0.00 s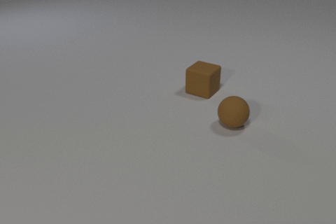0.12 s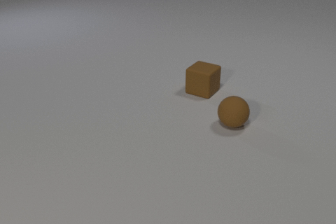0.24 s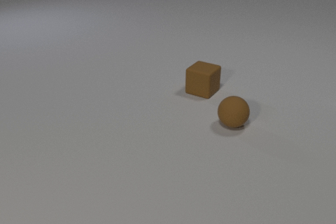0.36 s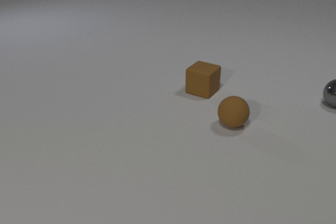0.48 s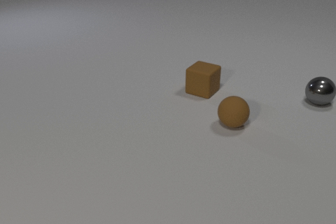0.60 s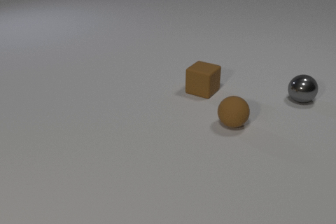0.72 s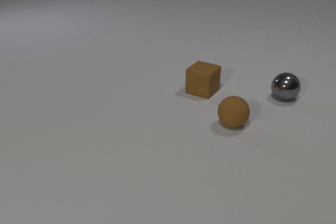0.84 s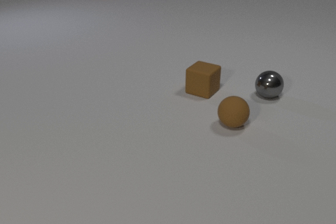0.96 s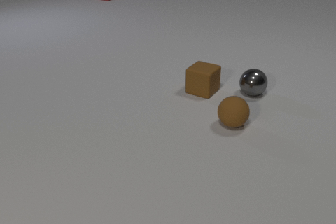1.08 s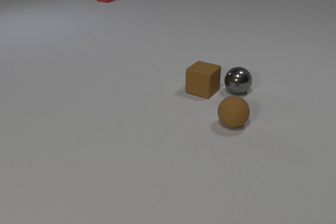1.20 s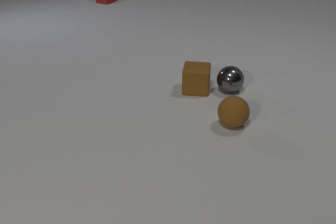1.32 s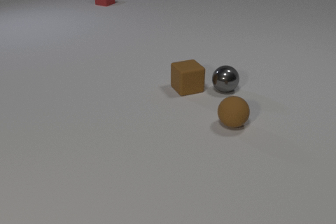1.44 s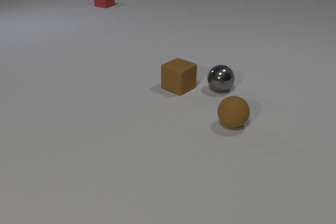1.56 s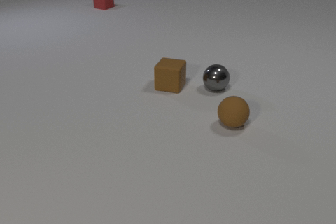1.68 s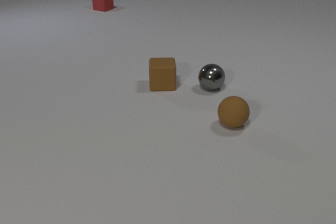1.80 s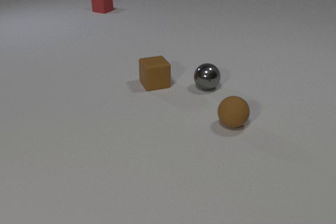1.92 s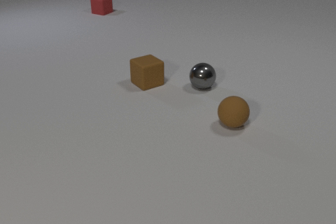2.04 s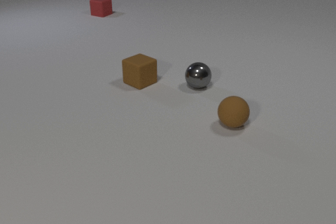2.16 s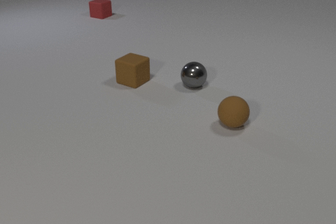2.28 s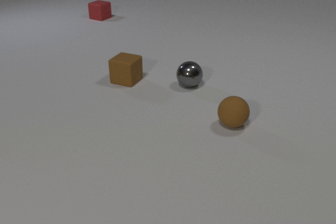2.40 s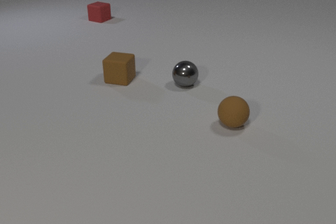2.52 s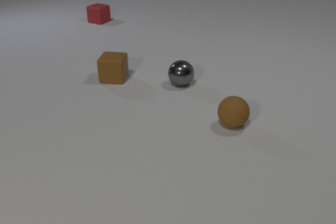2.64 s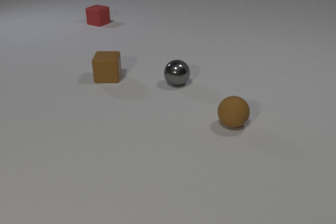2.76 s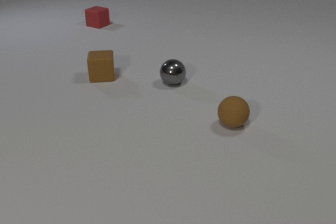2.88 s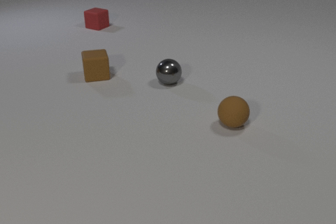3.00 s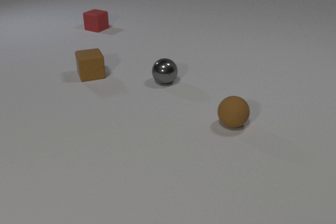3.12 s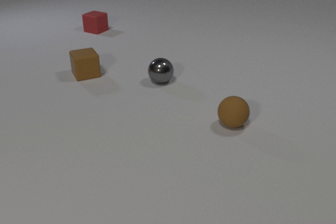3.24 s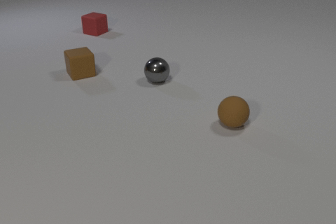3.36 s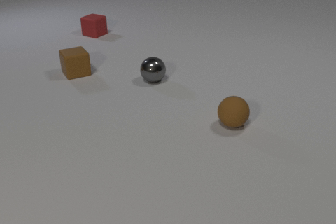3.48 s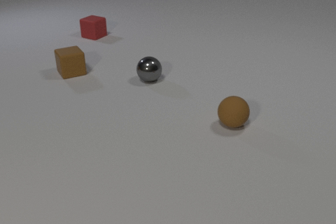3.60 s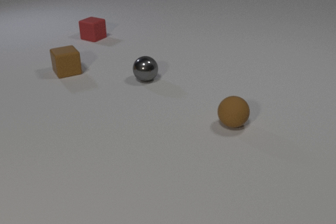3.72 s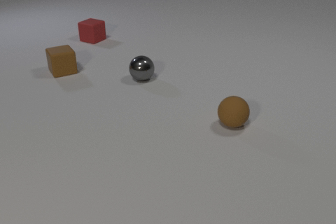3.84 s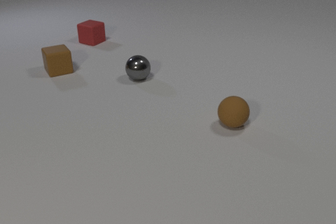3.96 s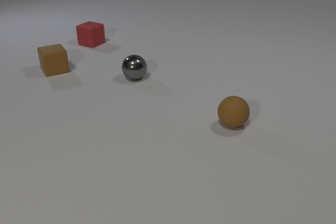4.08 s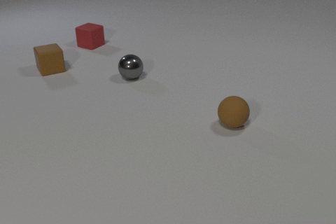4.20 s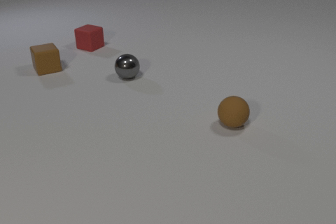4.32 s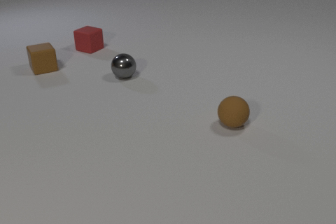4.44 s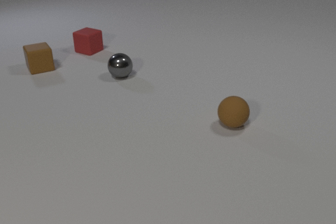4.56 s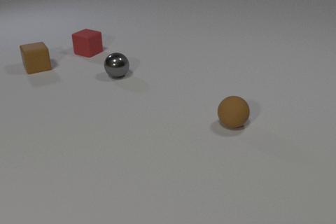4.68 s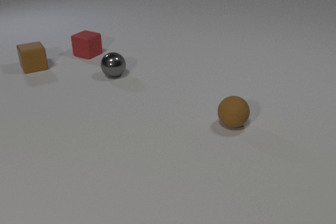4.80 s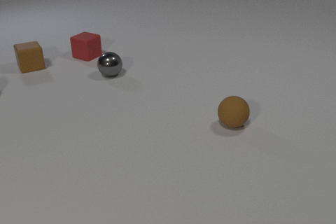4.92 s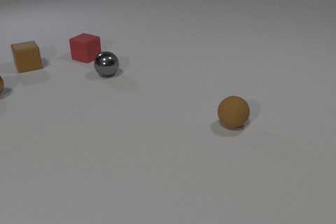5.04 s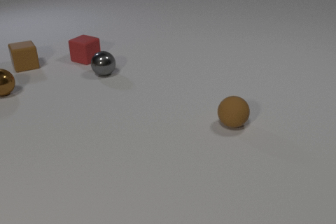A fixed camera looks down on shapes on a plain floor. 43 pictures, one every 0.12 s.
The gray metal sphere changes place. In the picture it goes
to the left.
The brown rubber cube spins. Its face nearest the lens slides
to the right.
0.00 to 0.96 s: The gray metal sphere comes in at the right edge, rolls to the left. The red rubber cube comes in at the top edge, slides toward the camera.
0.96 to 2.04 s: The gray metal sphere rolls to the left. The brown rubber cube slides to the left, spins so that its near face slides to the right, counterclockwise seen from above. The red rubber cube slides toward the camera. The gray metal sphere and the brown rubber cube collide.
2.04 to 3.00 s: The gray metal sphere rolls to the left. The brown rubber cube slides to the left and away from the camera, spins counterclockwise seen from above by about 60 degrees, its near face sliding to the right. The red rubber cube slides toward the camera.
3.00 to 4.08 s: The gray metal sphere rolls to the left. The brown rubber cube slides to the left and away from the camera. The red rubber cube slides toward the camera.
4.08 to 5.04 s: The gray metal sphere rolls to the left and away from the camera. The brown rubber cube slides to the left and away from the camera. The red rubber cube slides toward the camera. The brown metal sphere comes in at the left edge, rolls to the right.
What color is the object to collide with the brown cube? gray.
How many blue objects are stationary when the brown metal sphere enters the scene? 0.
Are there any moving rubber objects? yes.
